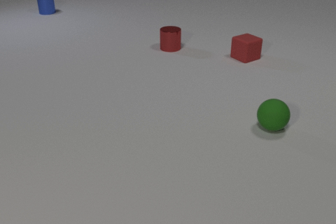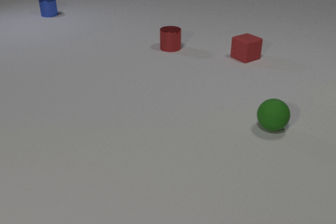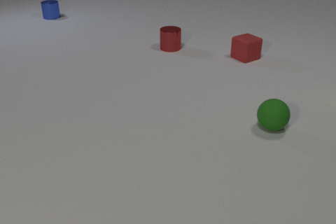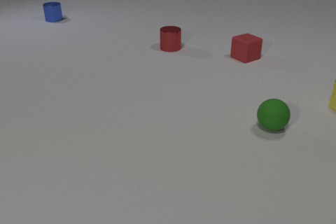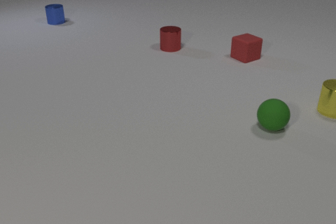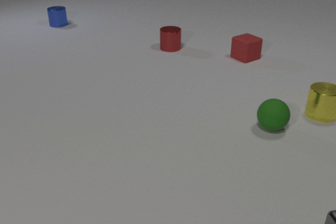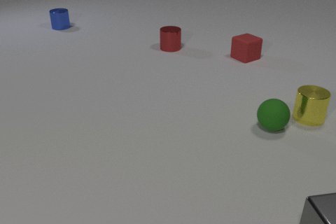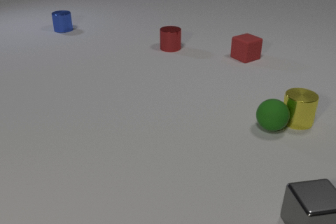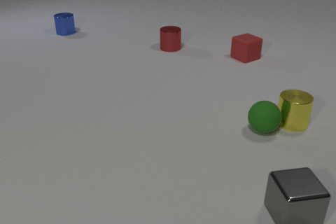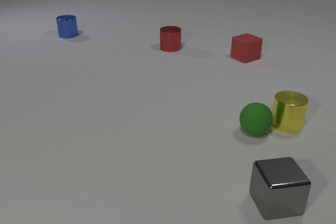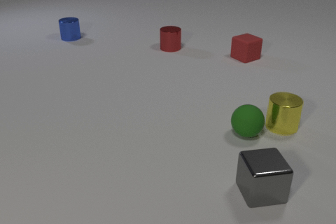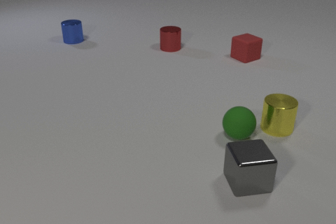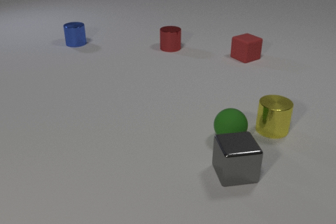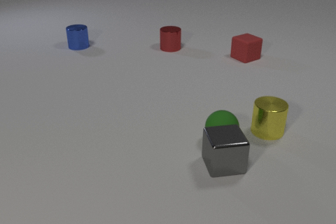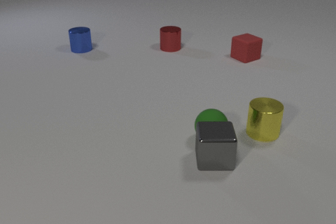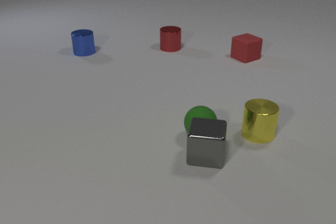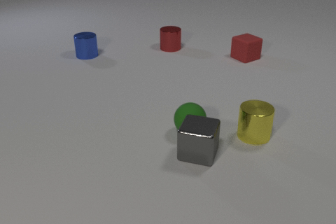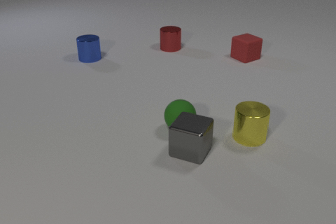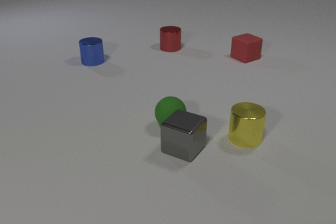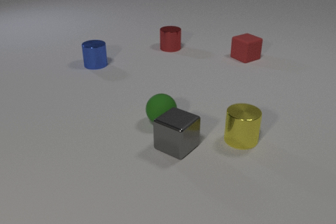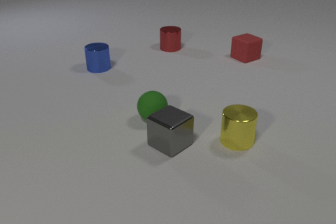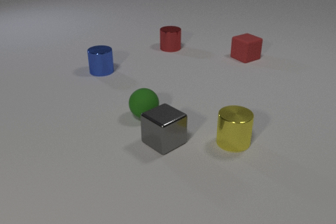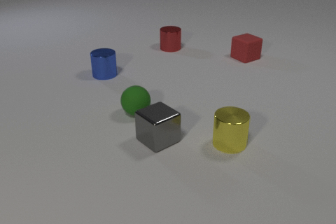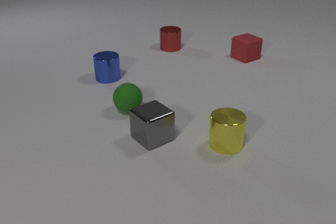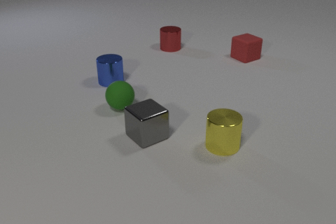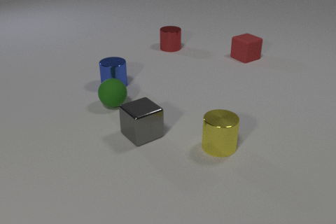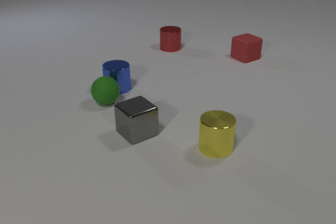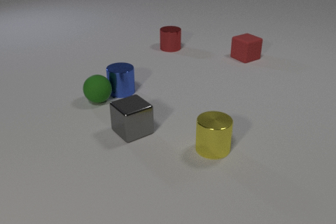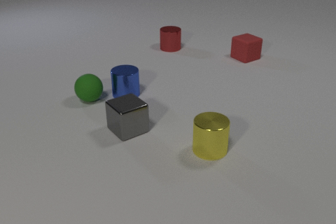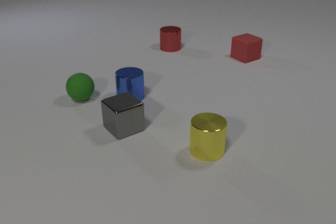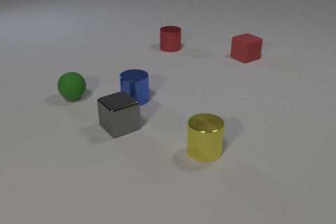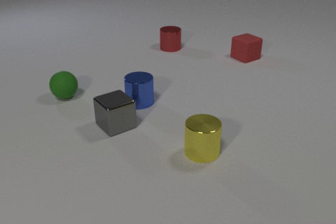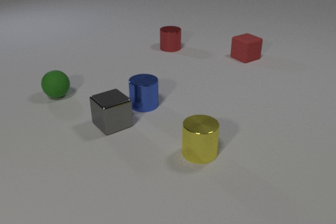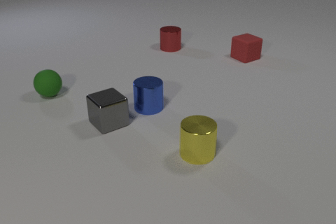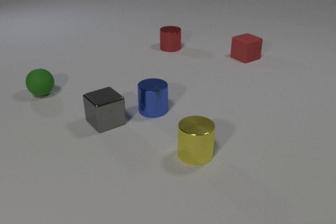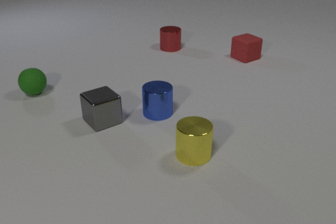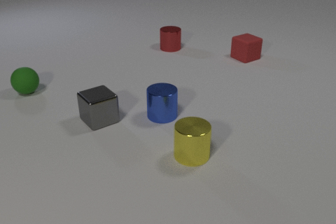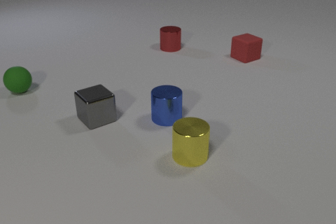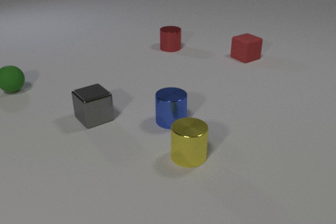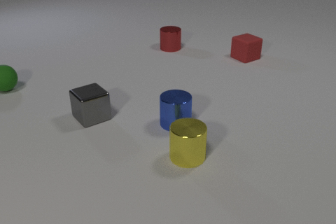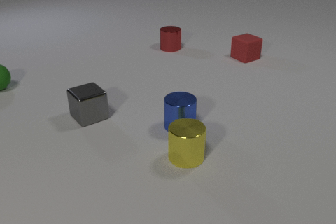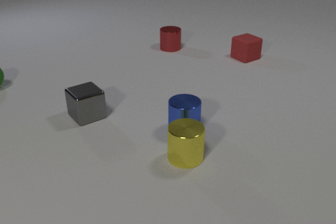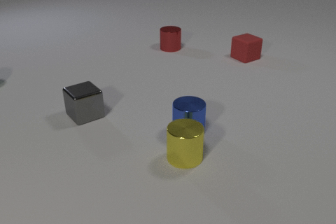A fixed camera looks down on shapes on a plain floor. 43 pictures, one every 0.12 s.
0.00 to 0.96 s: The yellow metal cylinder comes in at the right edge, slides toward the camera and to the left. The green rubber sphere rolls to the left and toward the camera. The gray metal cube comes in at the bottom edge, slides to the left and away from the camera. The blue metal cylinder slides toward the camera. The yellow metal cylinder and the green rubber sphere collide.
0.96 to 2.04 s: The yellow metal cylinder slides to the left and toward the camera. The green rubber sphere rolls to the left. The gray metal cube slides to the left and away from the camera, spins clockwise seen from above by about 30 degrees, its near face sliding to the left. The blue metal cylinder slides toward the camera. The green rubber sphere and the gray metal cube collide.
2.04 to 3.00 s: The yellow metal cylinder slides to the left and toward the camera. The green rubber sphere rolls to the left and away from the camera. The gray metal cube slides to the left and away from the camera, spins clockwise seen from above by about 30 degrees, its near face sliding to the left. The blue metal cylinder slides toward the camera.
3.00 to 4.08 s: The yellow metal cylinder slides to the left and toward the camera. The green rubber sphere rolls to the left and away from the camera. The gray metal cube slides to the left and away from the camera. The blue metal cylinder slides toward the camera and to the right. The green rubber sphere and the blue metal cylinder collide.
4.08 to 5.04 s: The yellow metal cylinder slides to the left. The green rubber sphere rolls to the left and away from the camera, leaves at the left edge. The gray metal cube slides to the left and away from the camera. The blue metal cylinder slides toward the camera and to the right.
What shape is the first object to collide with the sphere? cylinder.
How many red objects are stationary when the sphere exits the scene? 2.
What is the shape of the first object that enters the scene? cylinder.
